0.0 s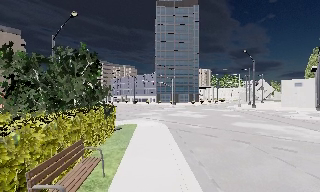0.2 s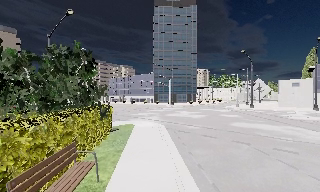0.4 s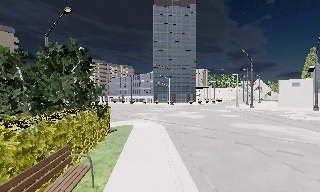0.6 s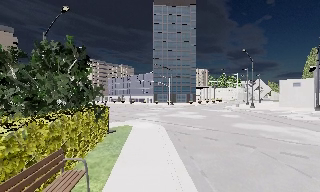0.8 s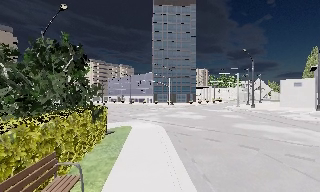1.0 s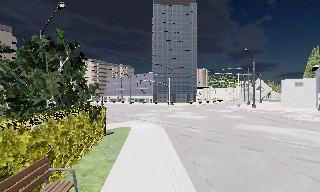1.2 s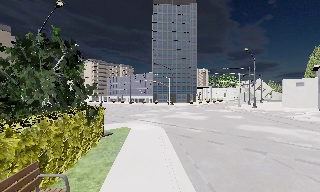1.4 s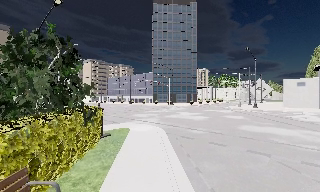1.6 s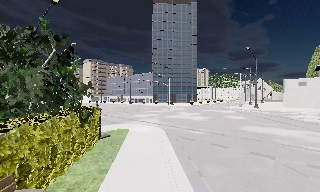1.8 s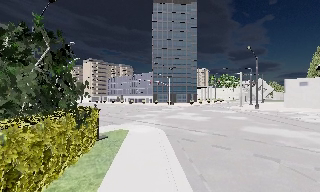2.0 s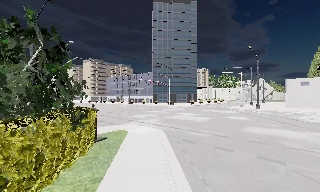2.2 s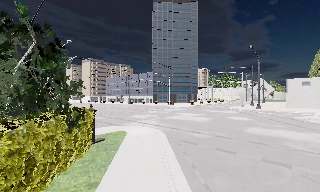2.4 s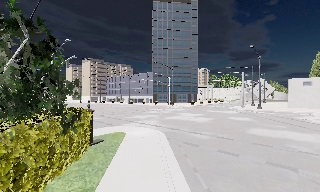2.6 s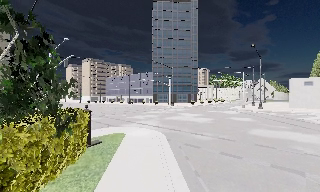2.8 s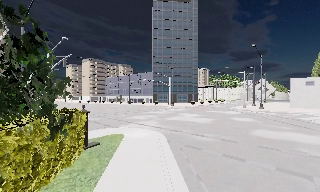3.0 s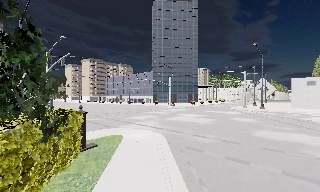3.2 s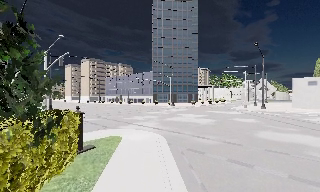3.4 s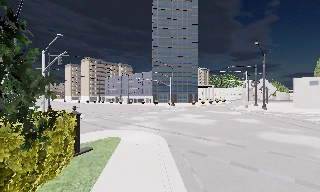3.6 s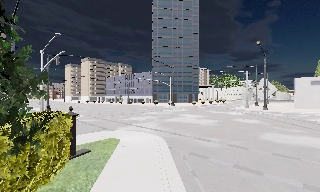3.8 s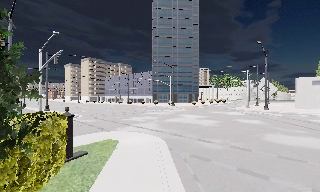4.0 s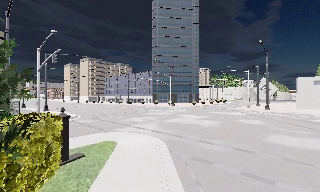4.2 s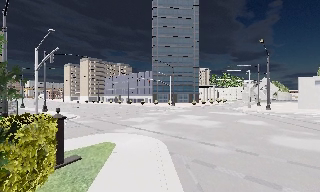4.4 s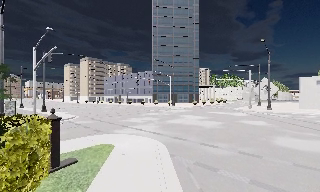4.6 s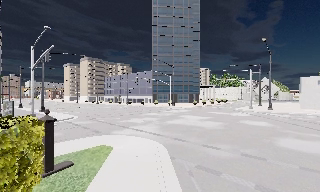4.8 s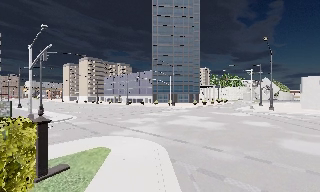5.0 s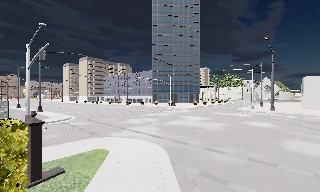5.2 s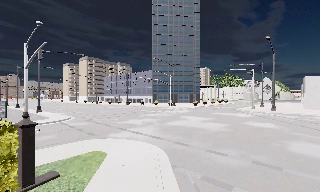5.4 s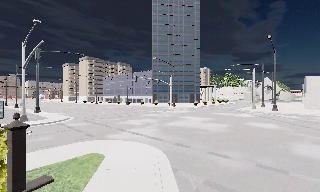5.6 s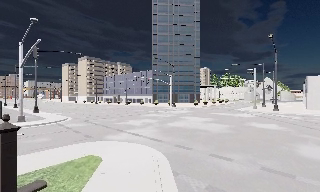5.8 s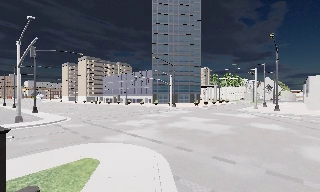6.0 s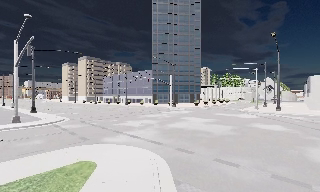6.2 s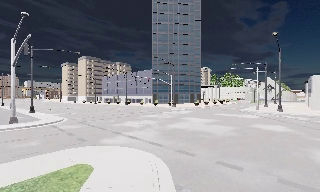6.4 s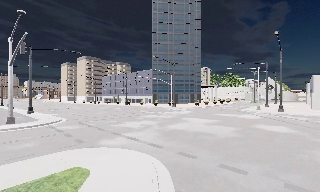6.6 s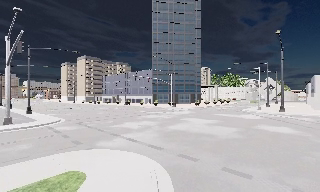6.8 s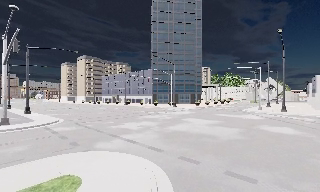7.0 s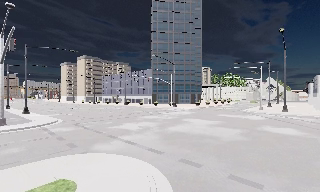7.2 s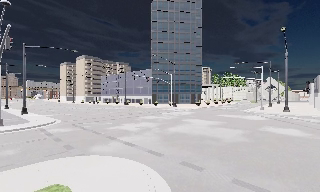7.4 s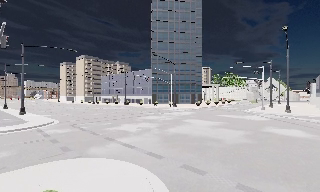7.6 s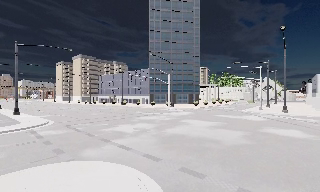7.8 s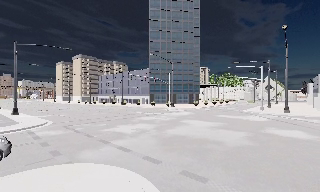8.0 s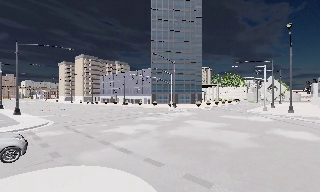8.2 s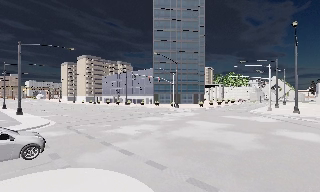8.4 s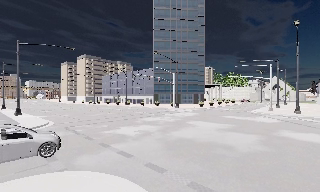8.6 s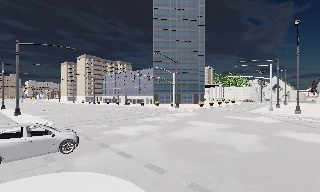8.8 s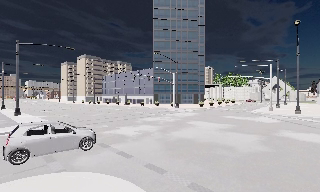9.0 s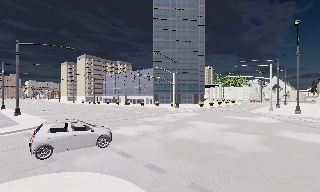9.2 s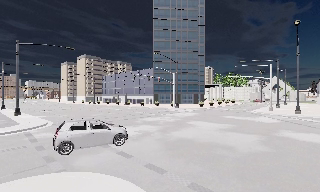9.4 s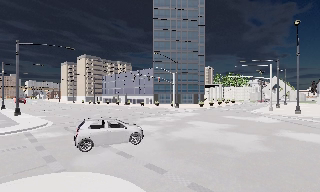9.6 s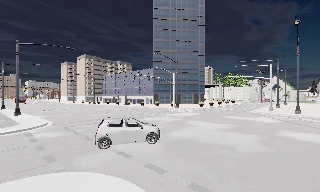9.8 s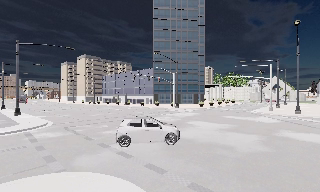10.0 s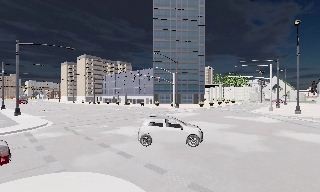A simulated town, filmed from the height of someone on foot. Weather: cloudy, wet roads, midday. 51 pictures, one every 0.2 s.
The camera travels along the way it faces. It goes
forward.
0.0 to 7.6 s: The camera travels forward, about 11 m, so what stands in front looms larger.
7.6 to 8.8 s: The camera travels forward, about 1 m, so what stands in front looms larger. It loses speed.
8.8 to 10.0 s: The camera keeps its place and its aim.
The film runs forward here.
